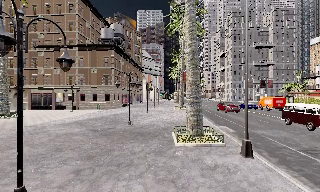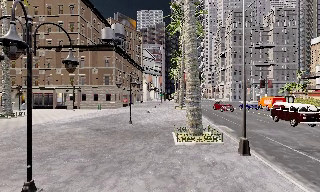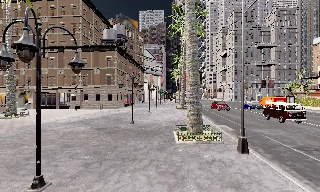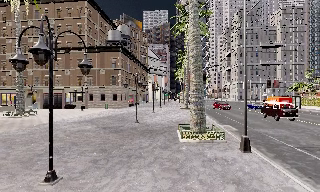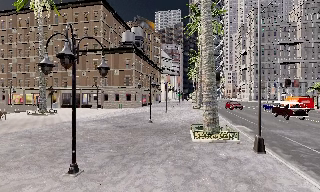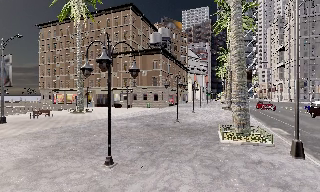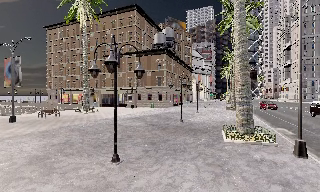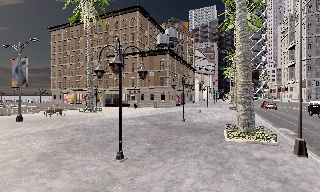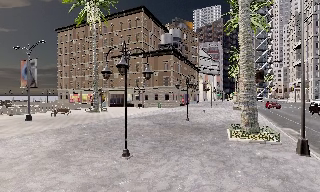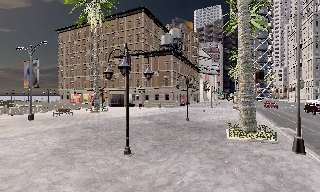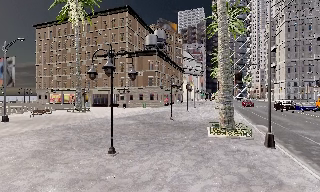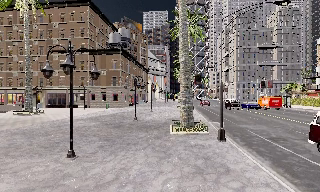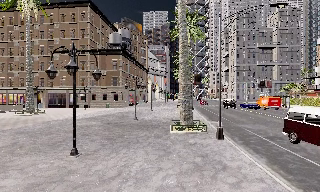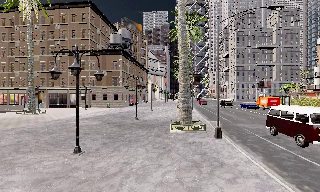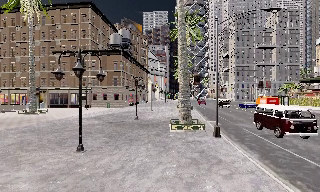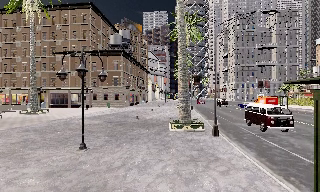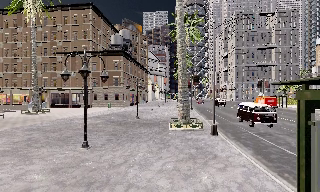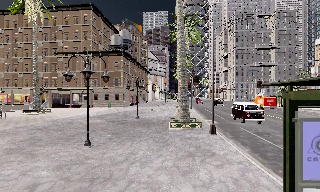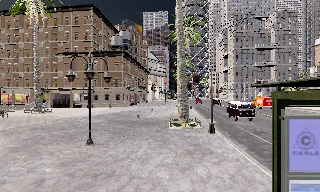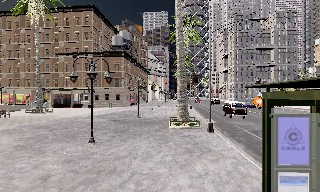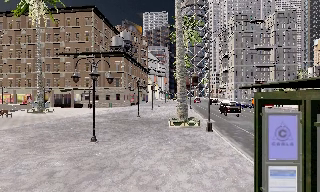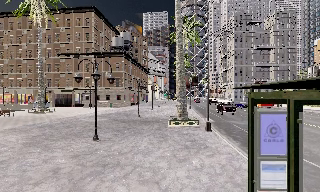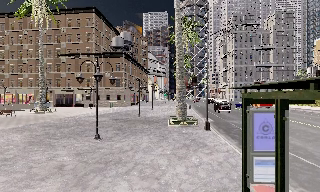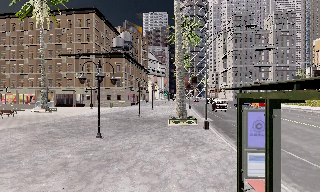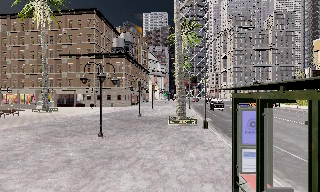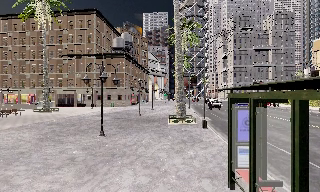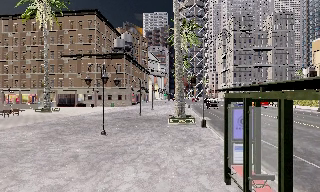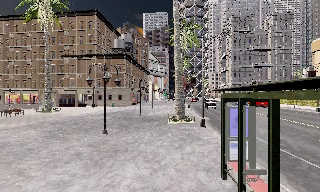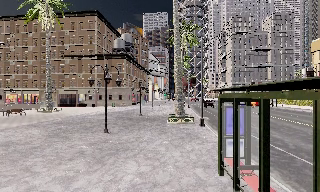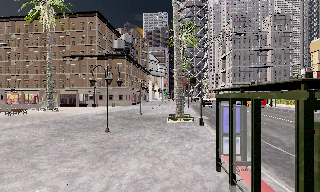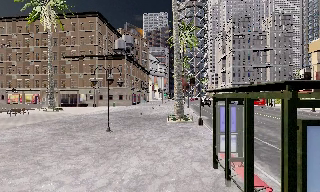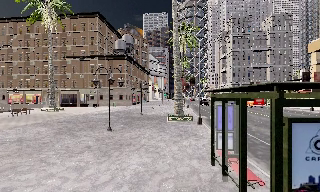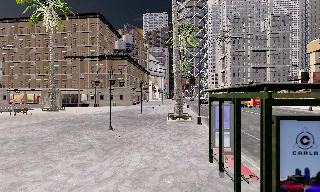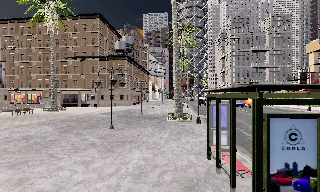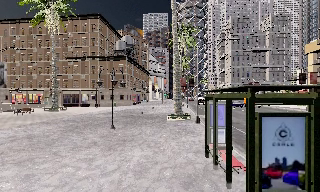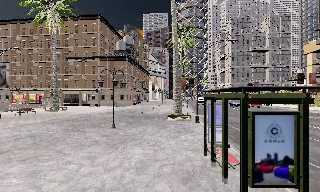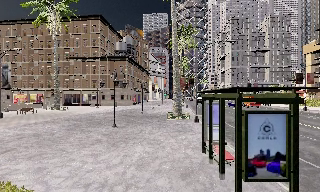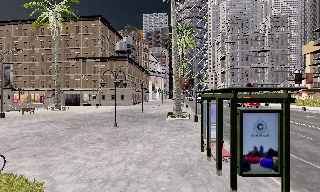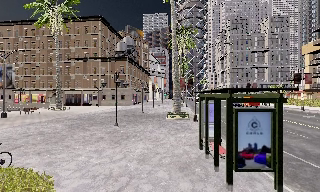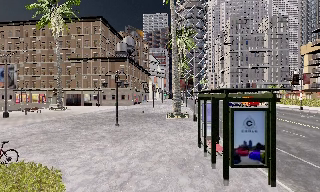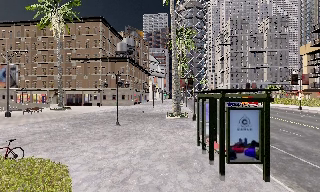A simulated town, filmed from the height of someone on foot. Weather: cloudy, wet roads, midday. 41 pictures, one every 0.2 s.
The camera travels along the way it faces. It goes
backward.
0.0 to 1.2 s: The scene slides to the right, as the camera pans about 20 degrees to its left. It travels backward, about 1.5 m, so what stands in front gets smaller.
1.2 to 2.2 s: The camera swings to its right by about 15 degrees, and the scene slides to the left. It travels backward, about 1 m, so what stands in front gets smaller.
2.2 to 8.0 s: The camera travels backward, about 7 m, so what stands in front gets smaller.
The film runs backward here.
